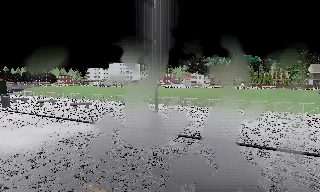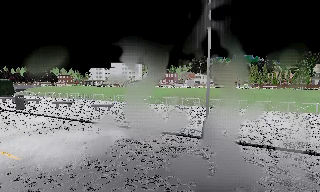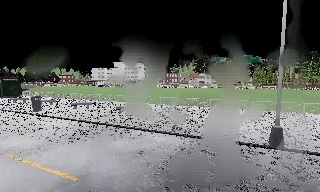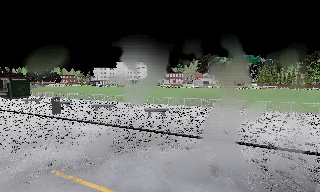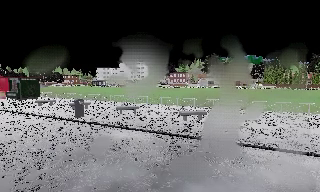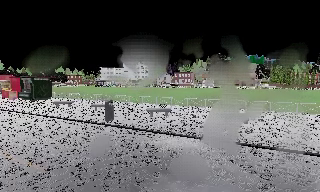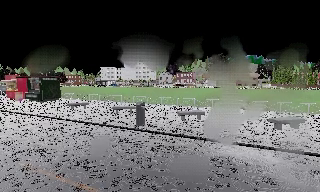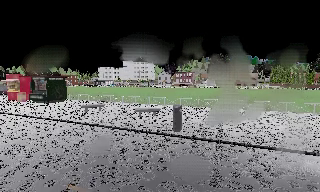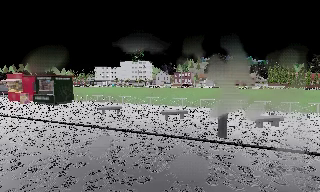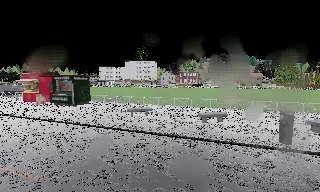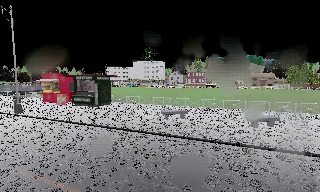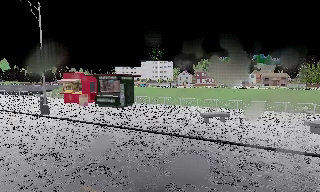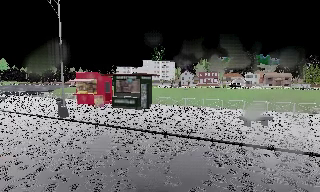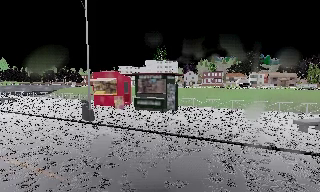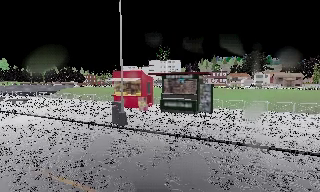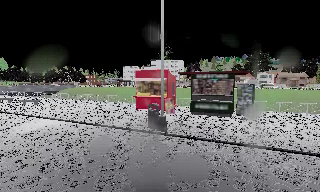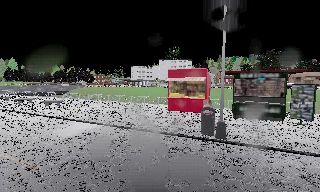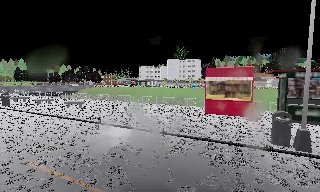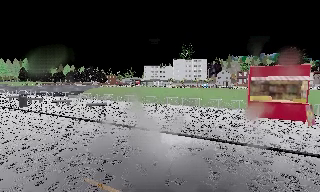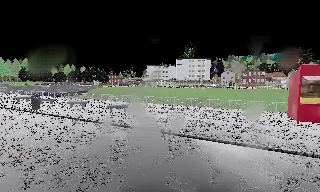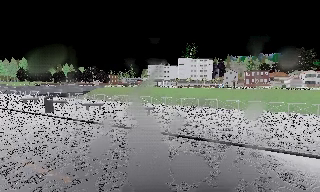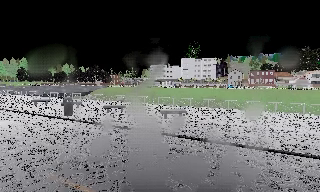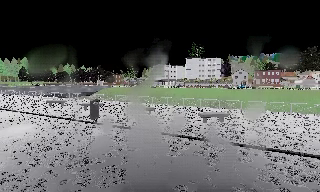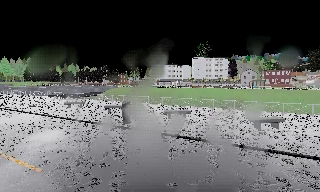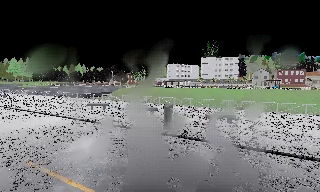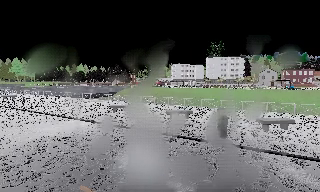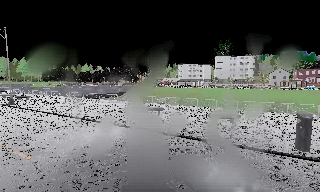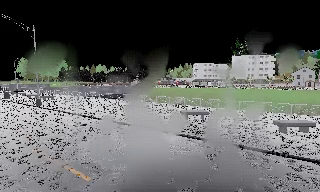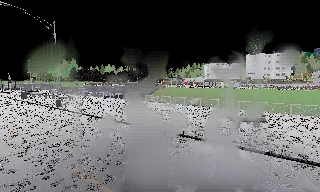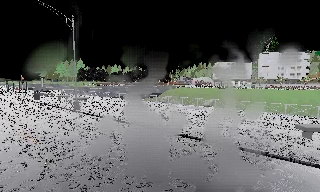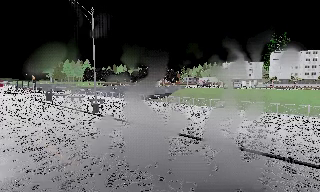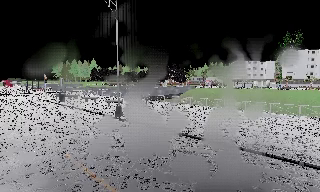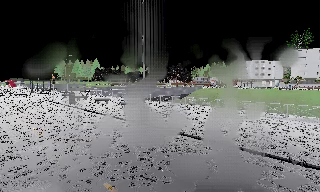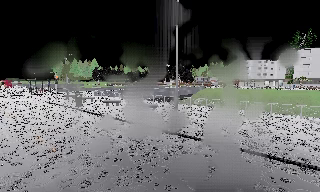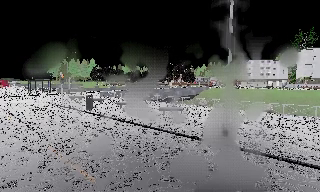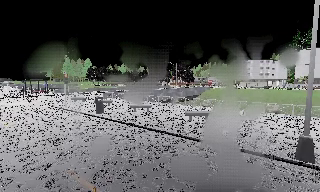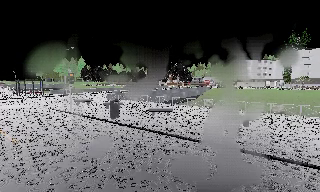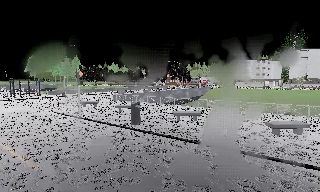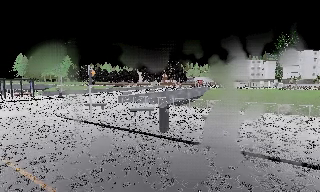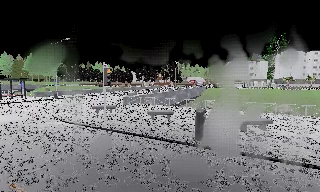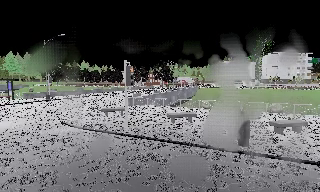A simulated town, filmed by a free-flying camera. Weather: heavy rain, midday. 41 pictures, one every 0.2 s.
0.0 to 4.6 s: The camera travels to its left and forward, about 55 m, so close, fixed things drift to the right.
4.6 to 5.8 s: The scene slides to the right, as the camera pans about 10 degrees to its left. It travels to its left and forward, about 14 m, so close, fixed things drift to the right.
5.8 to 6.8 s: The camera travels to its left and forward, about 12 m, so close, fixed things drift to the right.
6.8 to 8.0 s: The camera pans to its right, which is clockwise from overhead, by about 15 degrees. It travels to its left and forward, about 13 m, so close, fixed things drift to the right.
The film runs backward here.
